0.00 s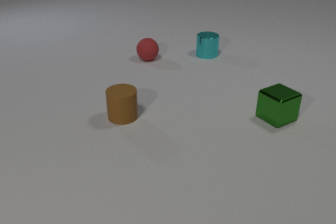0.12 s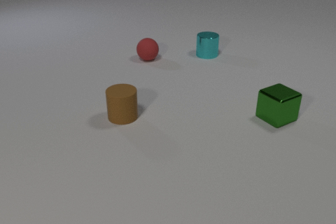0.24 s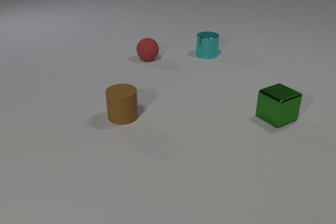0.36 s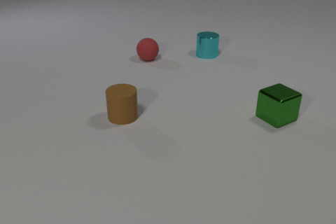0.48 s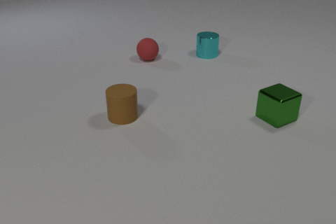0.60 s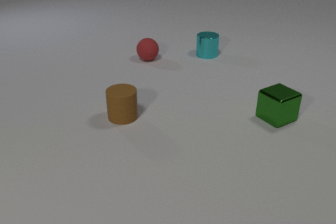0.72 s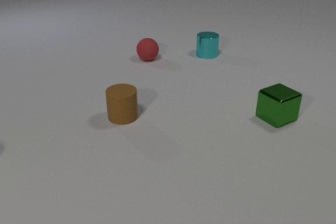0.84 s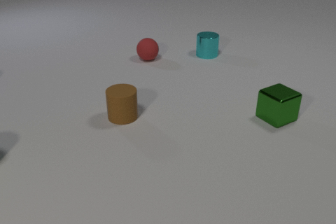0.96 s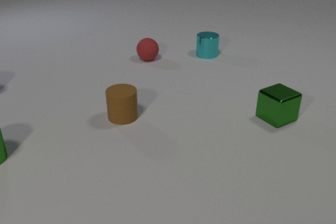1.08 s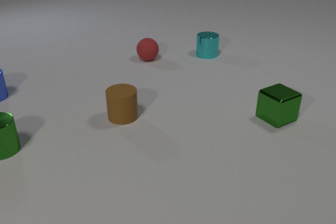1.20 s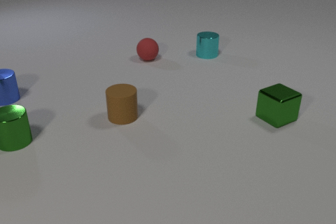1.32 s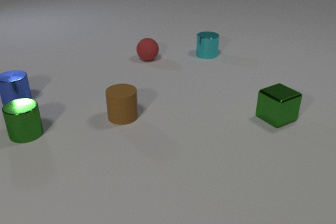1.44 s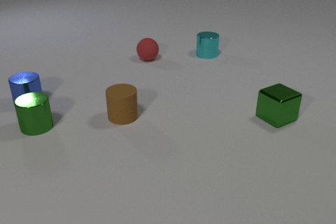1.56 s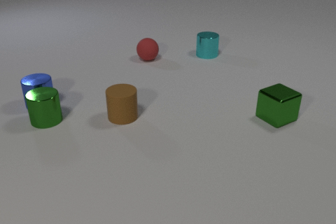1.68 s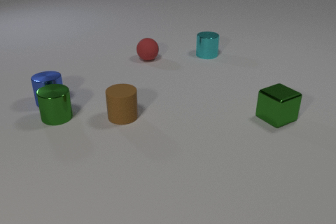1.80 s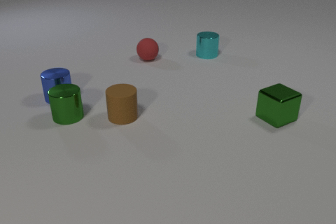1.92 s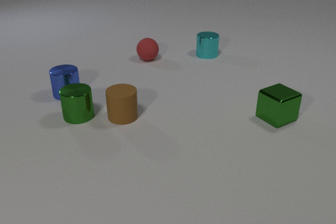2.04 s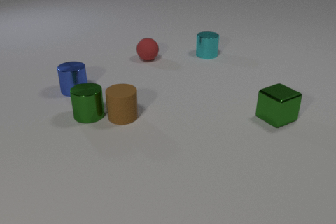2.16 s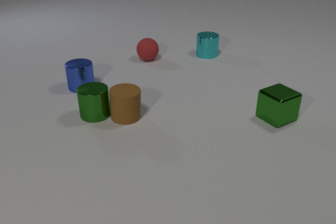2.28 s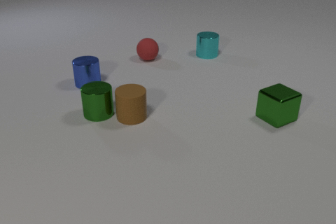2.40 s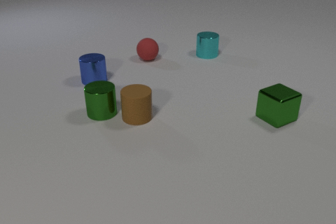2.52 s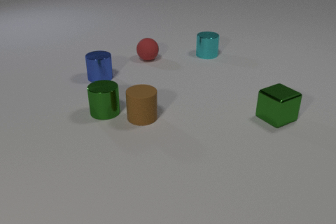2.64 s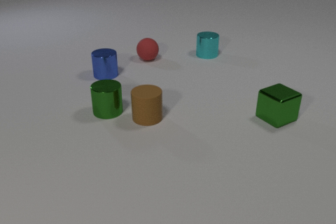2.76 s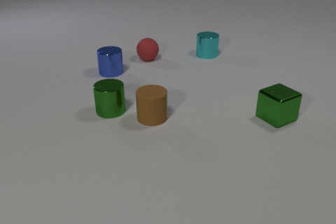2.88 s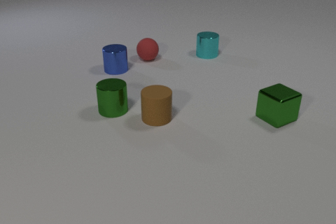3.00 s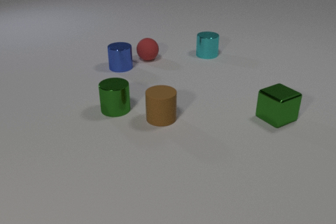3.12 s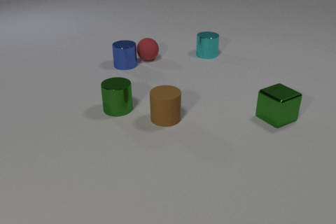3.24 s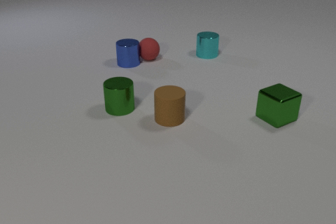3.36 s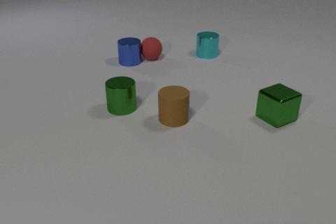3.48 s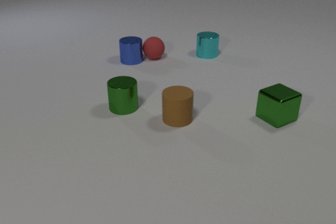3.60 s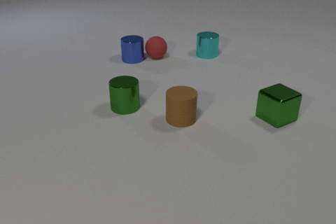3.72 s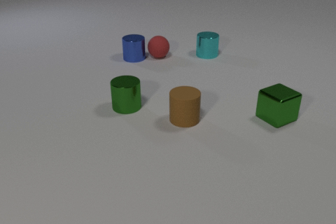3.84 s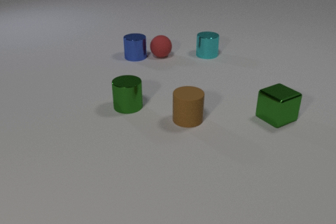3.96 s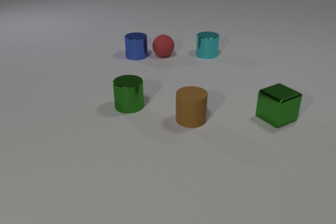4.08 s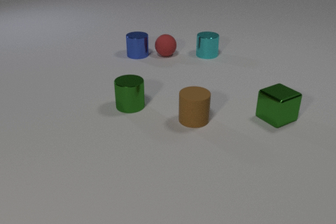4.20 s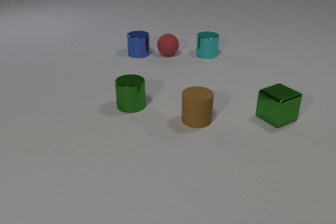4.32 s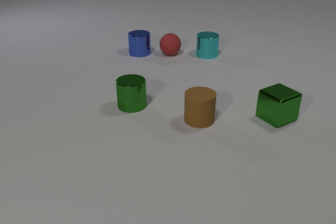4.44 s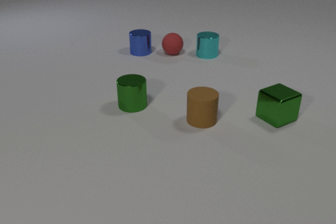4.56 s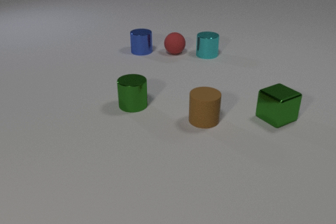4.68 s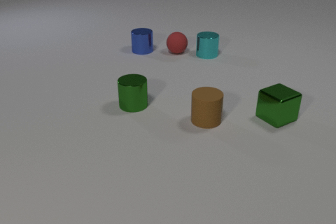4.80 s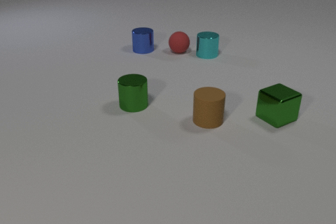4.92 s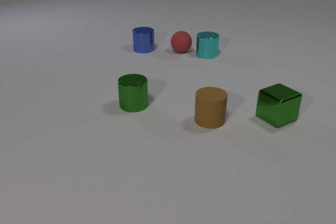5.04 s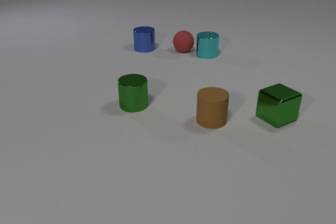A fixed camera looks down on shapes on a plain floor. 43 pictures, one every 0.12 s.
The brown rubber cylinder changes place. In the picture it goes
to the right.
The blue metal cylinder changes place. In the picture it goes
to the right.
0.00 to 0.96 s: The green metal cylinder comes in at the left edge.
0.96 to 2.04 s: The green metal cylinder slides to the right and away from the camera. The blue metal cylinder comes in at the left edge, slides to the right. The green metal cylinder and the blue metal cylinder collide.
2.04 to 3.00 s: The green metal cylinder slides to the right. The blue metal cylinder slides away from the camera and to the right. The brown rubber cylinder slides to the right. The green metal cylinder and the brown rubber cylinder collide.
3.00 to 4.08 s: The green metal cylinder slides to the right. The blue metal cylinder slides away from the camera and to the right. The brown rubber cylinder slides to the right. The red rubber sphere rolls to the right and away from the camera. The blue metal cylinder and the red rubber sphere collide.
4.08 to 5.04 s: The blue metal cylinder slides away from the camera and to the right. The brown rubber cylinder slides to the right. The red rubber sphere rolls to the right and away from the camera.
How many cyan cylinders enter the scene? 0.
What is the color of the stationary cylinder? cyan.
How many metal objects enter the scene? 2.
